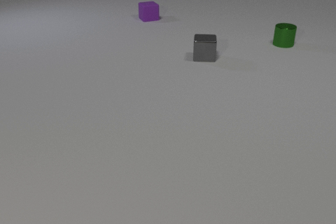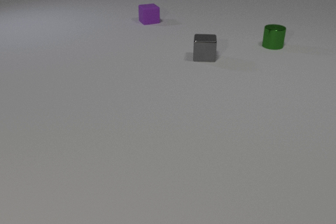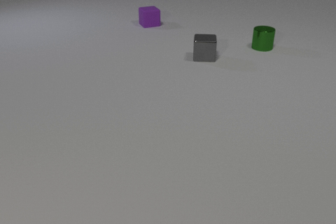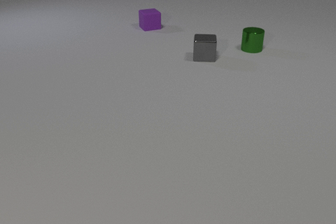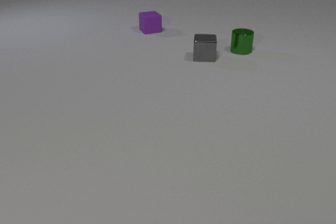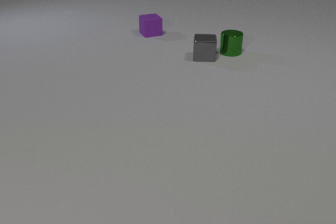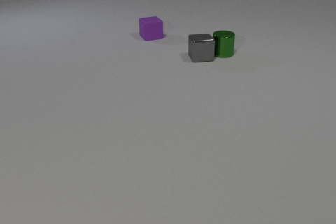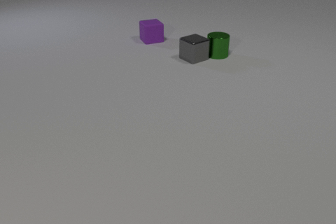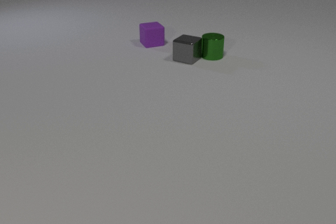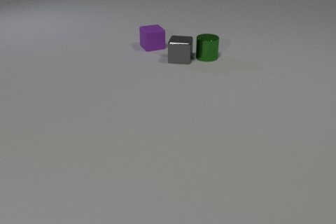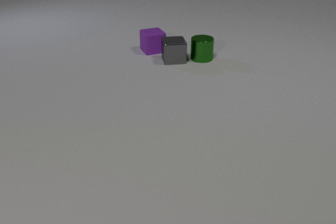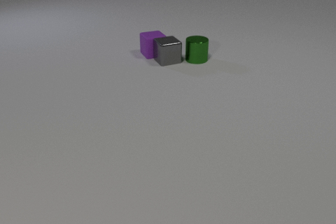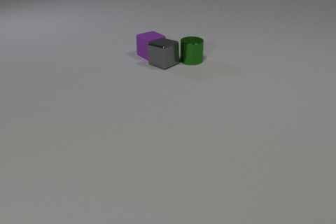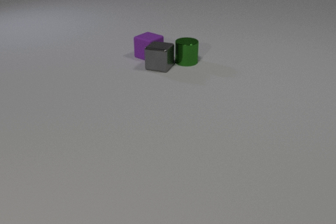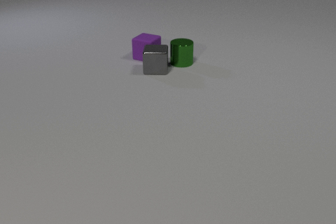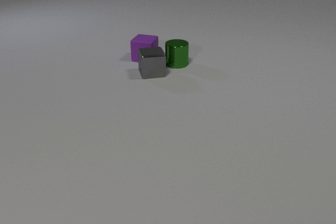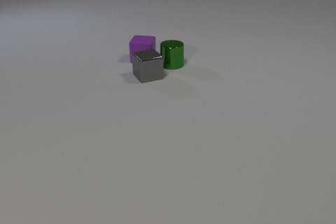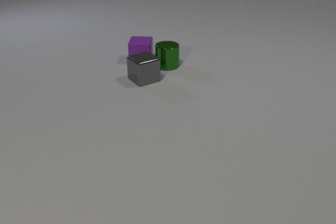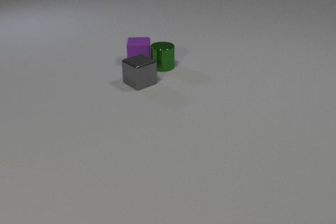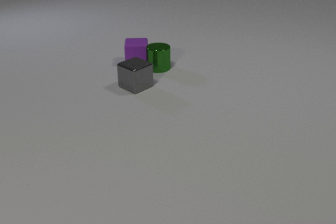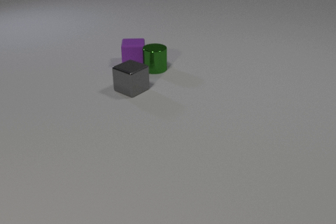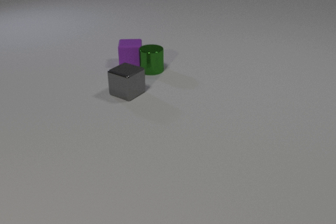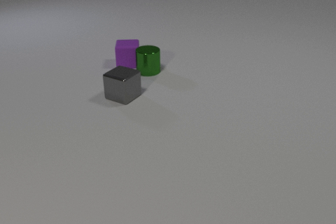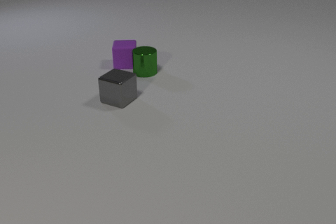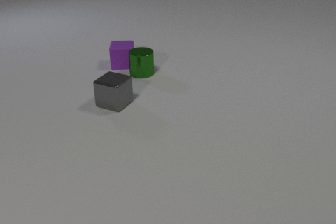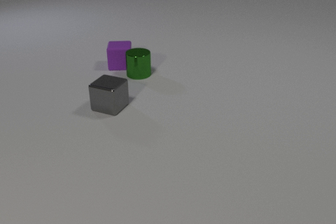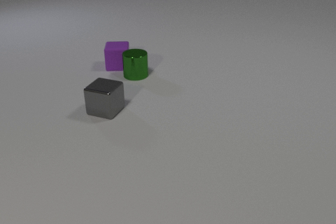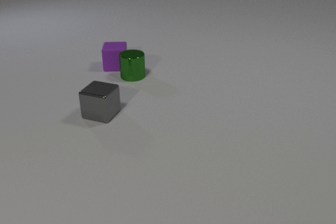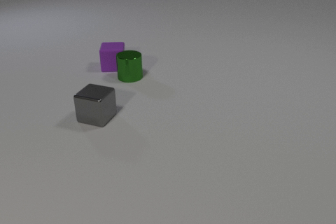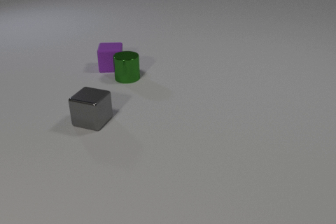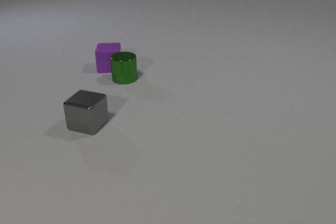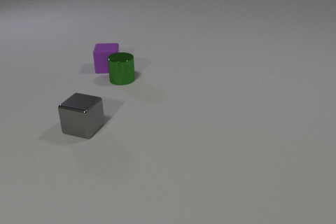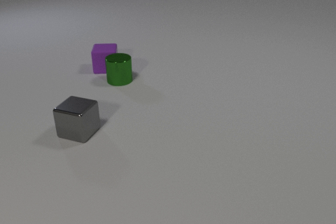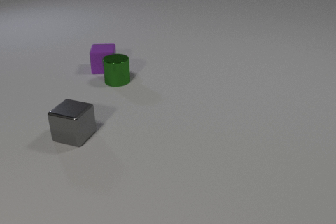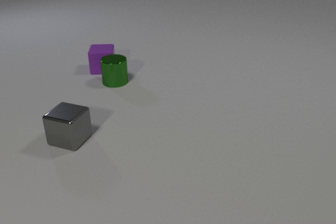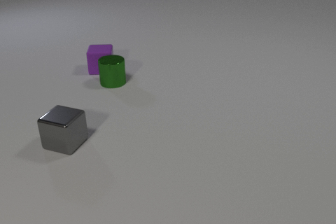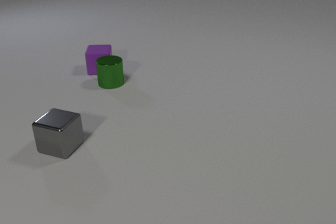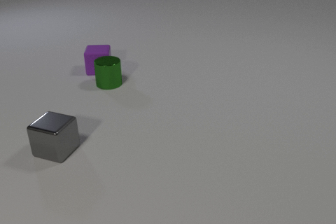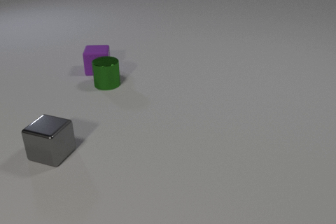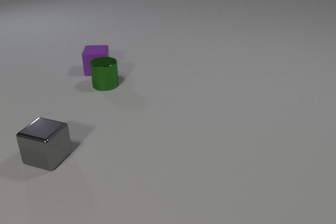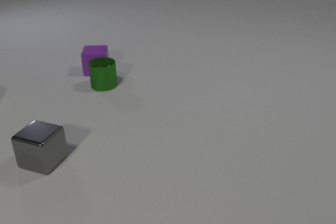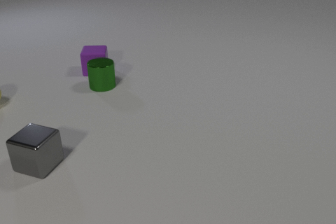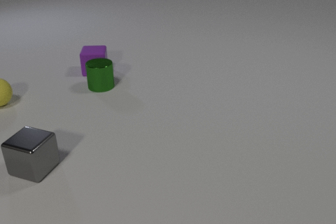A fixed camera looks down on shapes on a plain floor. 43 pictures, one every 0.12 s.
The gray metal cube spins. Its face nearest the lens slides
to the right.
The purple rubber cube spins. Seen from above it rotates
counterclockwise.
0.00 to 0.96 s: The green metal cylinder slides to the left and toward the camera. The gray metal cube slides to the left, spins so that its near face slides to the right, counterclockwise seen from above. The purple rubber cube slides toward the camera. The green metal cylinder and the gray metal cube collide.
0.96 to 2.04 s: The green metal cylinder slides to the left and toward the camera. The gray metal cube slides toward the camera and to the left, spins counterclockwise seen from above by about 150 degrees, its near face sliding to the right. The purple rubber cube slides toward the camera, spins counterclockwise seen from above by about 60 degrees, its near face sliding to the right. The gray metal cube and the purple rubber cube collide.
2.04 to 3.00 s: The green metal cylinder slides to the left and toward the camera. The gray metal cube slides toward the camera and to the left, spins so that its near face slides to the right, counterclockwise seen from above. The purple rubber cube slides to the left and toward the camera. The green metal cylinder and the purple rubber cube collide.
3.00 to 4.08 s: The green metal cylinder slides to the left and toward the camera. The gray metal cube slides toward the camera and to the left. The purple rubber cube slides to the left and toward the camera.
4.08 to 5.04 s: The green metal cylinder slides to the left and toward the camera. The gray metal cube slides toward the camera and to the left. The purple rubber cube slides to the left. The yellow rubber sphere comes in at the left edge, rolls to the right.
Are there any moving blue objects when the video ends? no.
How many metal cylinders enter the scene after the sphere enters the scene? 0.
What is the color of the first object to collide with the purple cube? gray.
